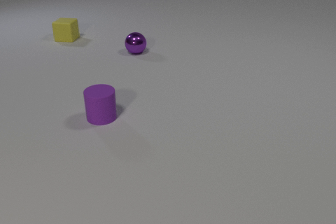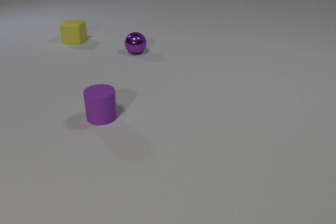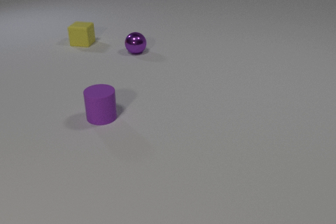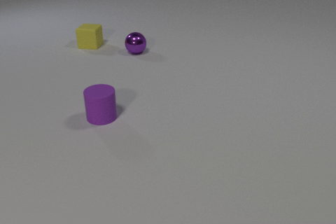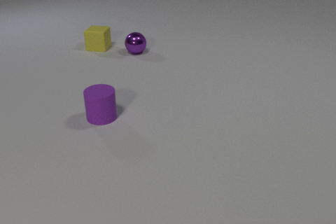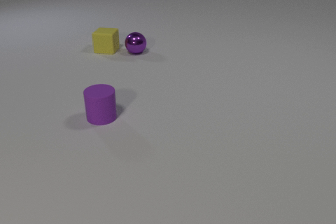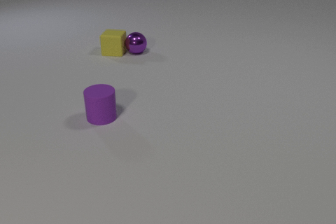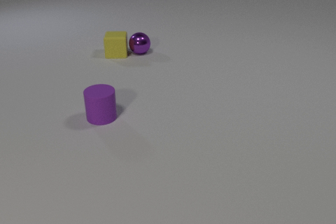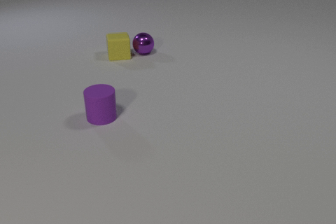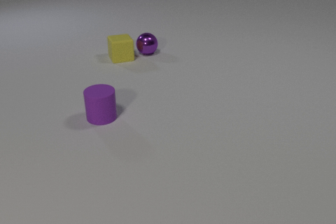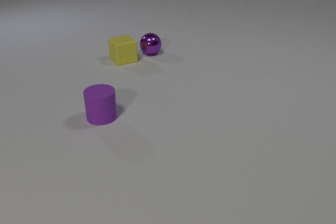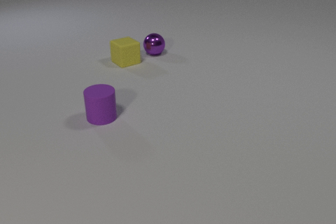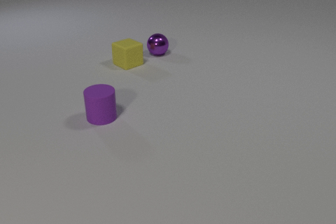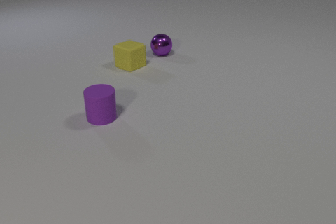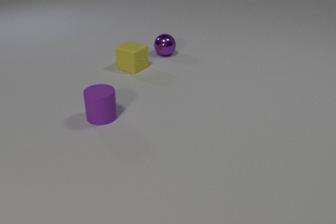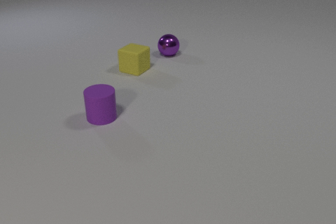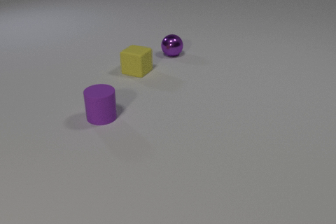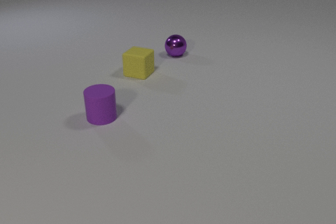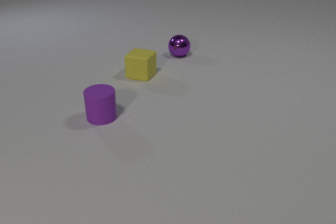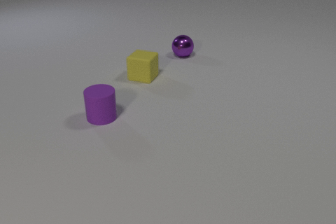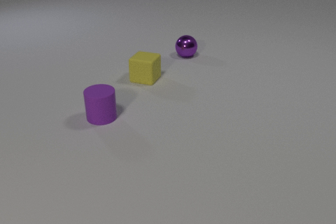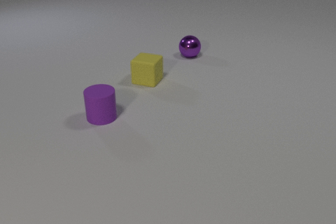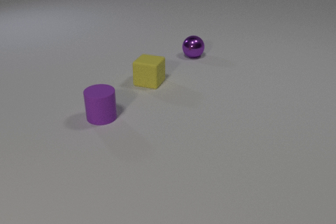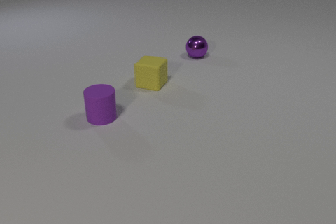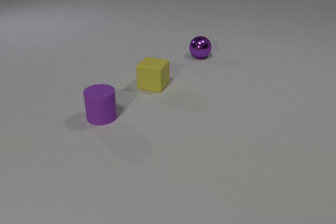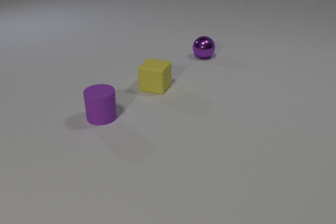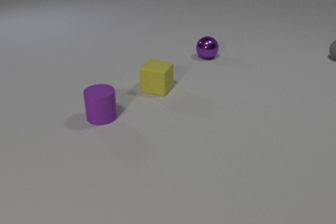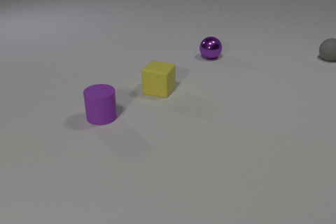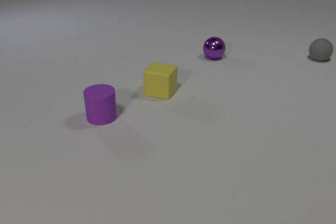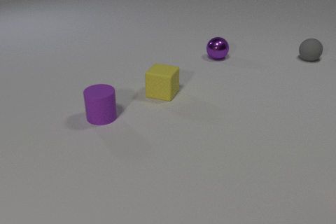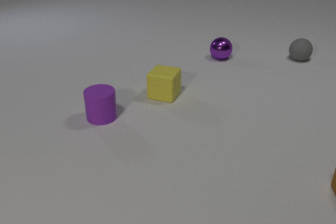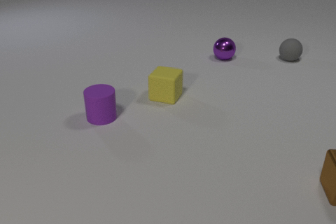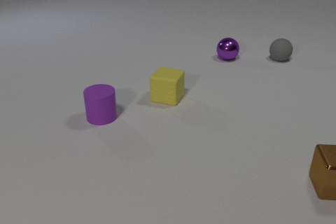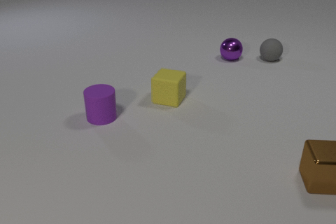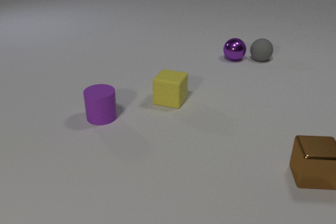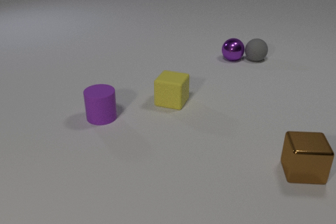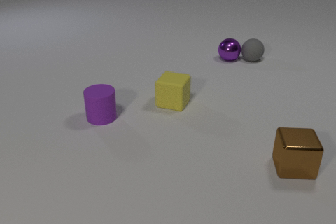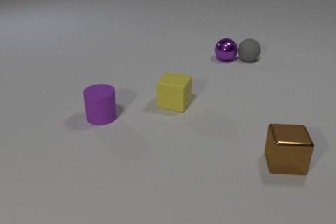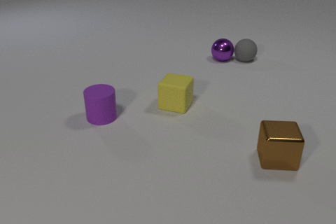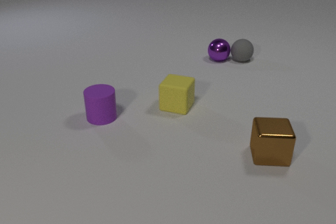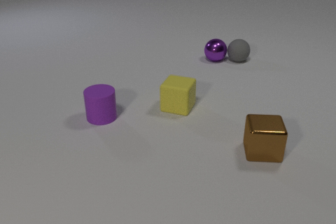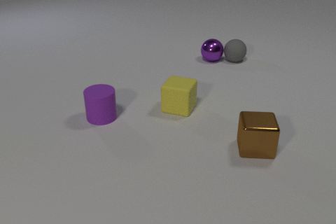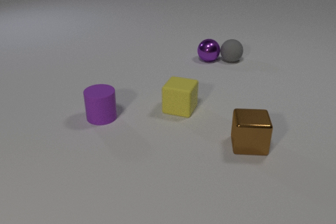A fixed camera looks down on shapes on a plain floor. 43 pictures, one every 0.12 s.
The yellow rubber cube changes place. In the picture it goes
toward the camera.
The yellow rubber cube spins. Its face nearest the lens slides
to the right.
0.00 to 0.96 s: The yellow rubber cube slides toward the camera and to the right, spins so that its near face slides to the right, counterclockwise seen from above. The purple metal sphere rolls to the right. The yellow rubber cube and the purple metal sphere collide.
0.96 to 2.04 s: The yellow rubber cube slides toward the camera and to the right, spins counterclockwise seen from above by about 60 degrees, its near face sliding to the right. The purple metal sphere rolls to the right.
2.04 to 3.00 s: The yellow rubber cube slides toward the camera and to the right. The purple metal sphere rolls to the right.
3.00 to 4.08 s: The yellow rubber cube slides toward the camera and to the right. The purple metal sphere rolls to the right. The brown metal cube comes in at the right edge, slides to the left. The gray rubber sphere comes in at the right edge, rolls to the left.
4.08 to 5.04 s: The yellow rubber cube slides toward the camera and to the right. The purple metal sphere rolls to the left. The brown metal cube slides to the left and away from the camera. The gray rubber sphere rolls to the left. The purple metal sphere and the gray rubber sphere collide.
What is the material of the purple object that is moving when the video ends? metal.
What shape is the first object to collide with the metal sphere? cube.
How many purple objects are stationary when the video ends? 1.
